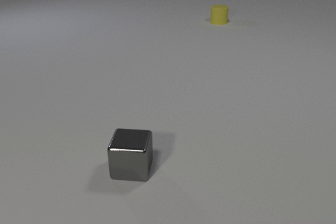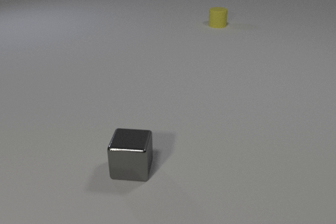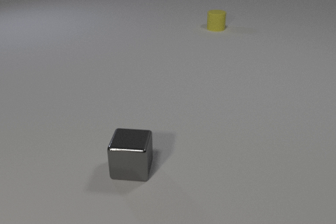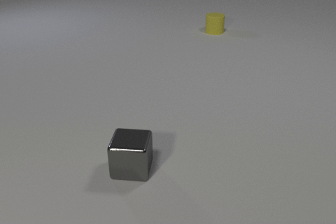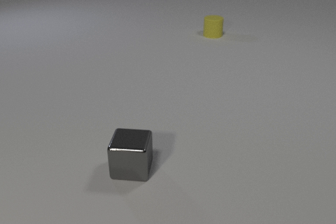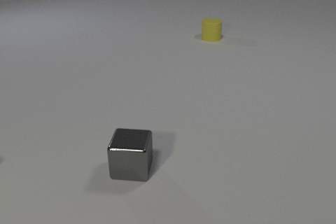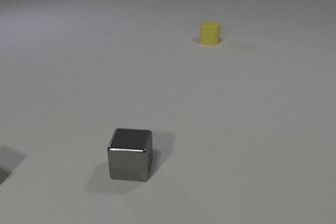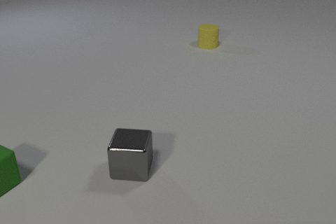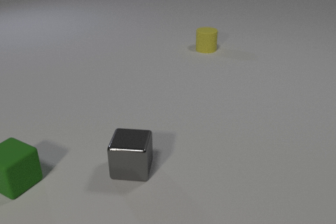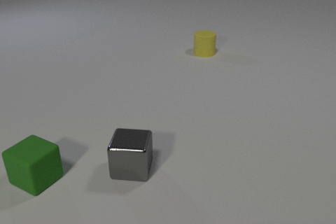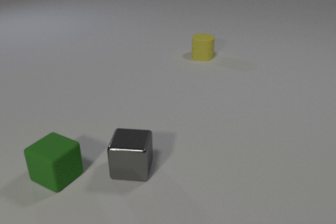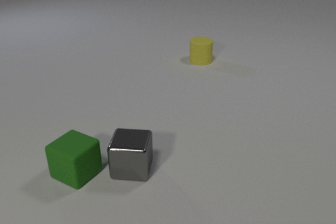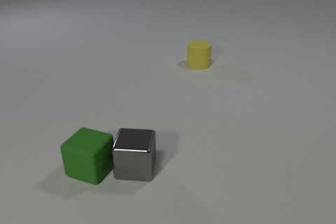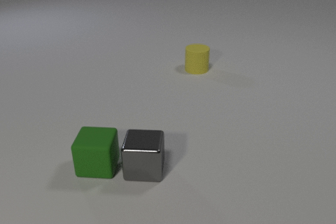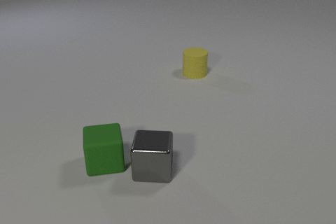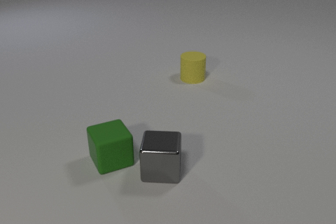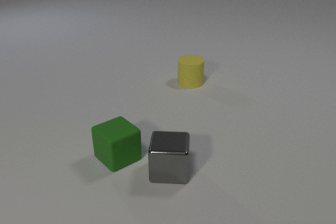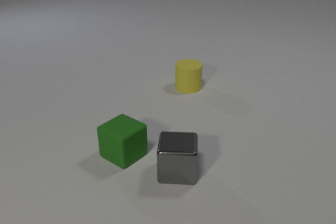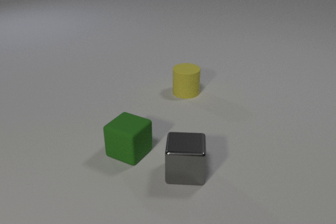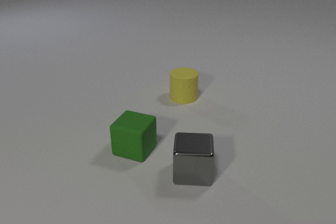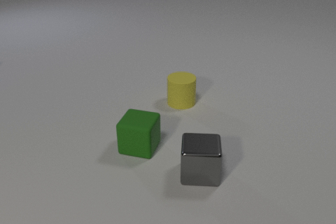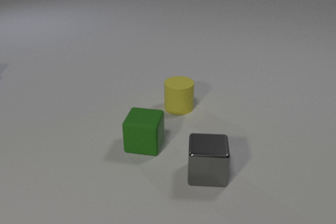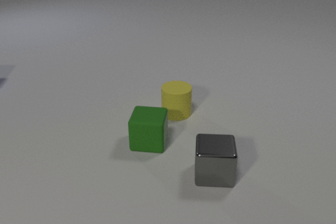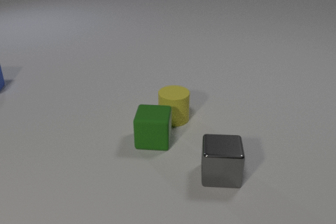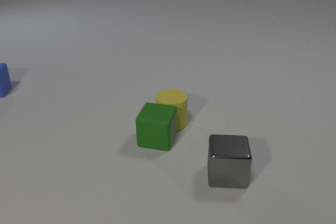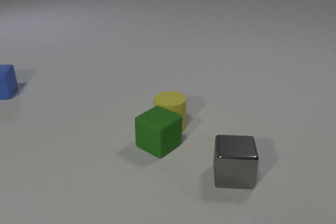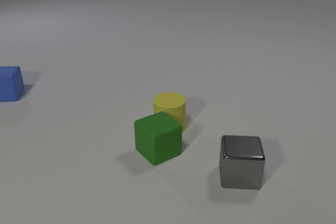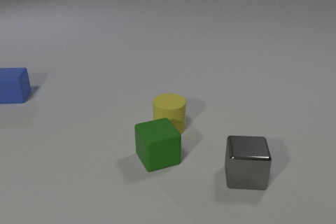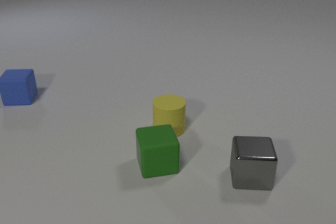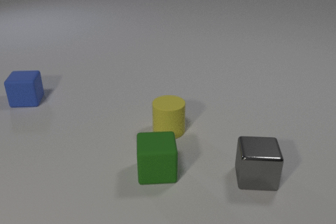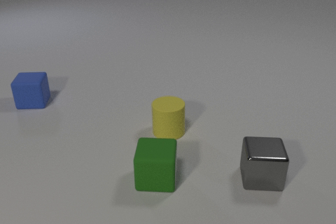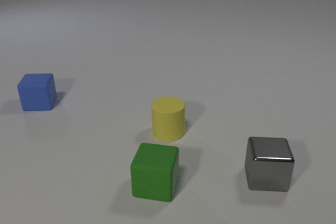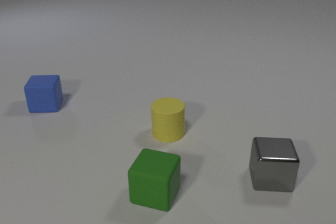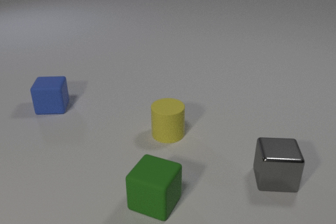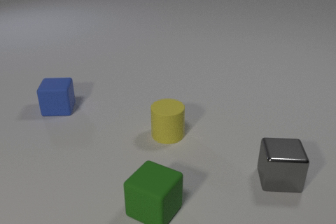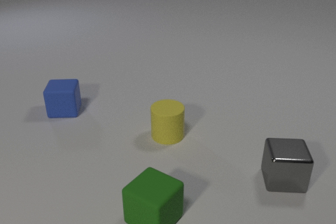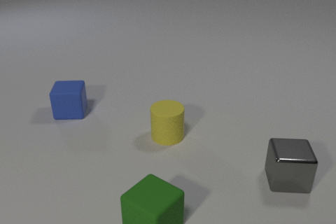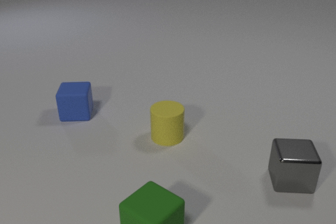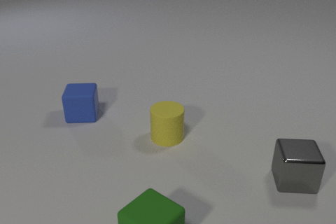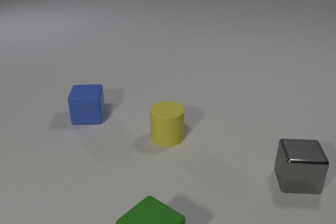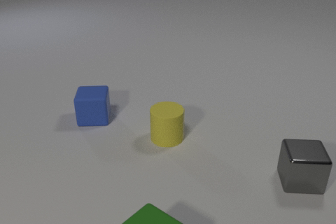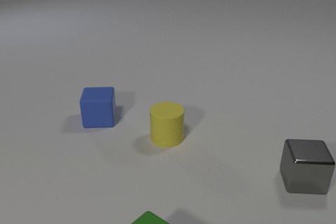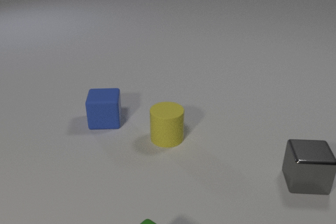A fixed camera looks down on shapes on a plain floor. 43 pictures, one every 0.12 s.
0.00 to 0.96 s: The green rubber cube comes in at the left edge, slides to the right. The yellow rubber cylinder slides toward the camera.
0.96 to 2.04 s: The green rubber cube slides to the right, spins so that its near face slides to the right, counterclockwise seen from above. The gray metal cube slides to the right. The yellow rubber cylinder slides toward the camera. The green rubber cube and the gray metal cube collide.
2.04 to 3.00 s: The green rubber cube slides to the right and away from the camera. The gray metal cube slides to the right. The yellow rubber cylinder slides toward the camera. The blue rubber cube comes in at the left edge, slides toward the camera and to the right. The green rubber cube and the yellow rubber cylinder collide.
3.00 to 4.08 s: The green rubber cube slides toward the camera, spins so that its near face slides to the left, clockwise seen from above. The gray metal cube slides to the right. The yellow rubber cylinder slides toward the camera. The blue rubber cube slides toward the camera and to the right.
4.08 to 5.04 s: The green rubber cube slides toward the camera. The gray metal cube slides to the right. The blue rubber cube slides to the right and toward the camera.
How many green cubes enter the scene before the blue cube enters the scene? 1.
Are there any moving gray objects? yes.
How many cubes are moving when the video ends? 3.
